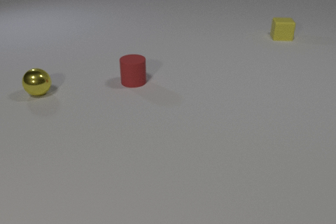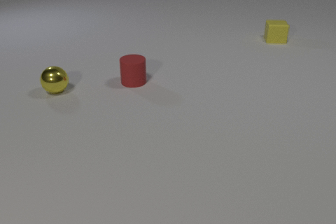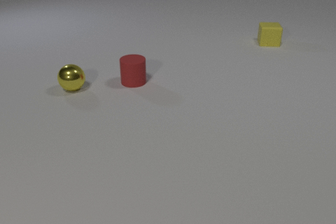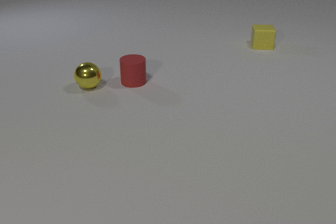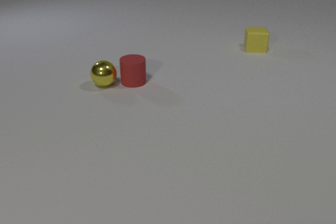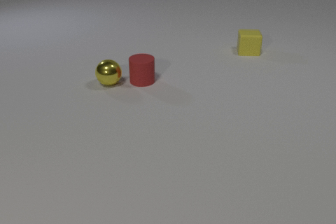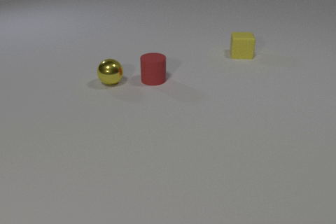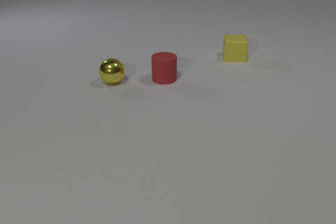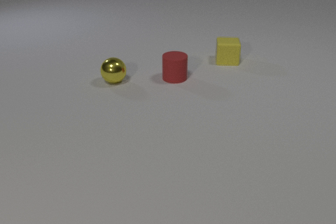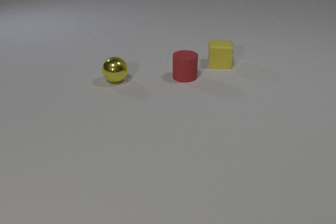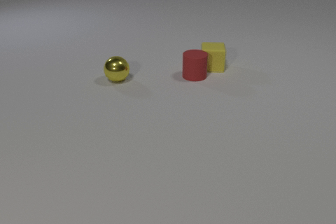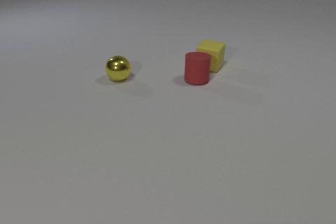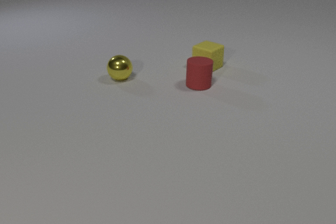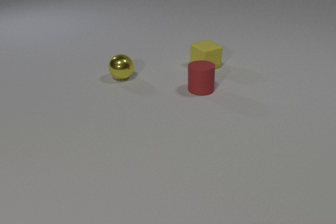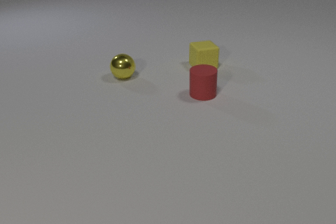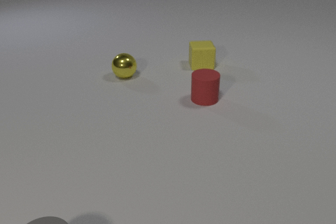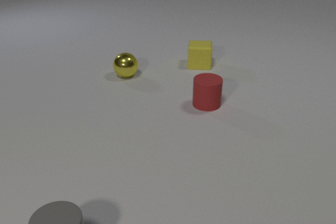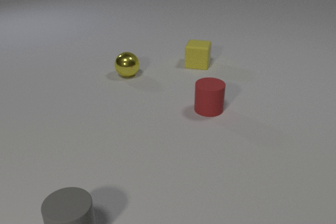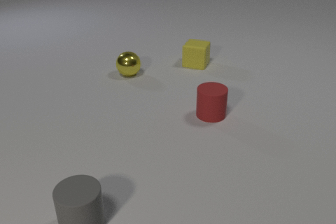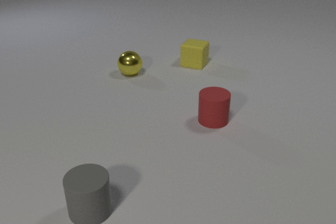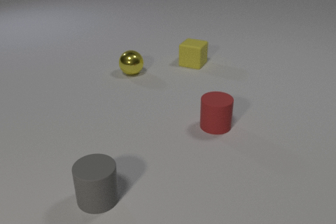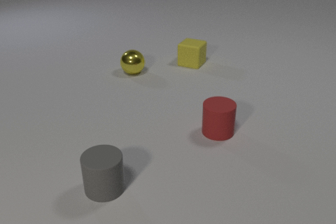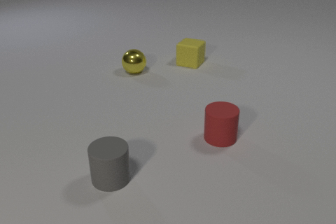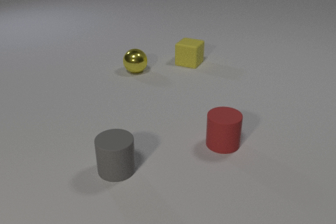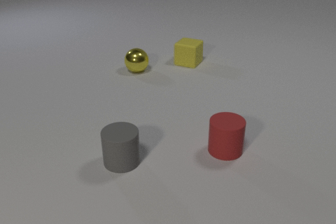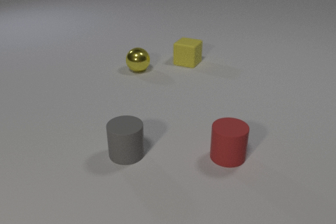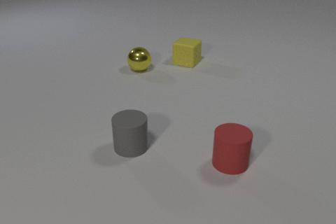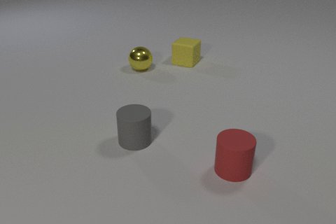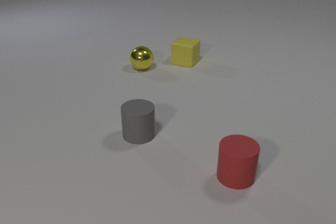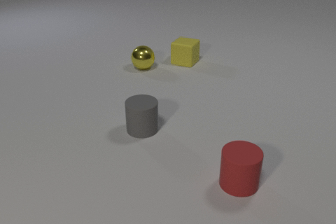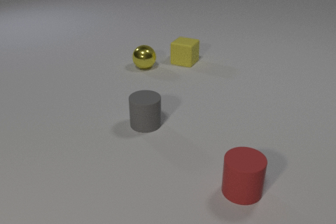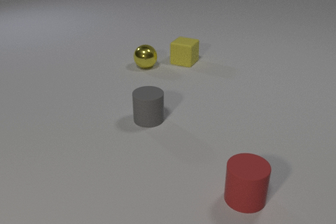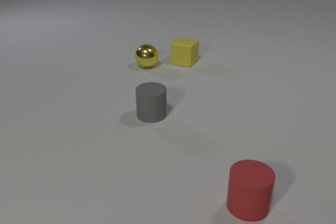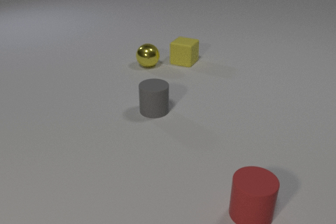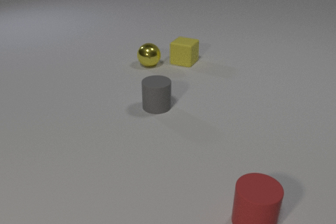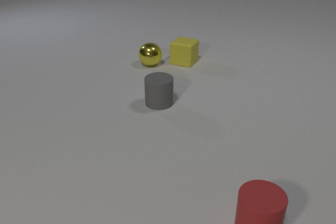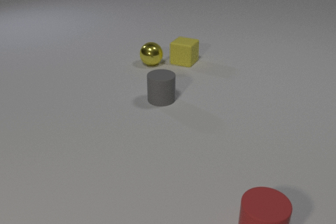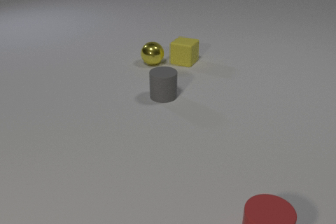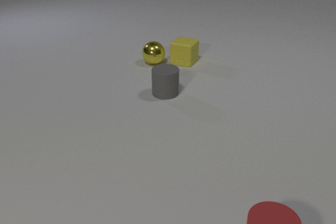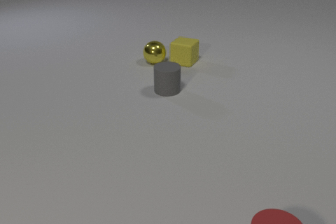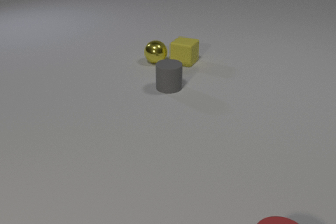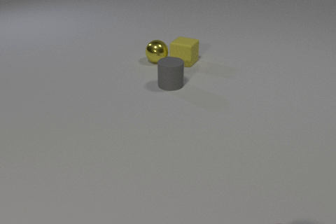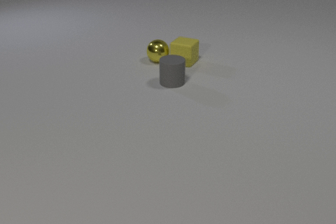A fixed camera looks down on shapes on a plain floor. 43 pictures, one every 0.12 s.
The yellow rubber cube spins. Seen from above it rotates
clockwise.
The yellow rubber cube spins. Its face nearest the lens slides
to the left.
0.00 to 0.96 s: The yellow rubber cube slides toward the camera and to the left. The yellow metal sphere rolls to the right. The red rubber cylinder slides to the right. The yellow metal sphere and the red rubber cylinder collide.
0.96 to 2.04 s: The yellow rubber cube slides to the left and toward the camera, spins clockwise seen from above by about 105 degrees, its near face sliding to the left. The yellow metal sphere rolls to the right and away from the camera. The red rubber cylinder slides toward the camera and to the right. The gray rubber cylinder comes in at the bottom edge, slides away from the camera and to the right. The yellow rubber cube and the red rubber cylinder collide.
2.04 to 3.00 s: The yellow rubber cube slides to the left and away from the camera. The yellow metal sphere rolls away from the camera and to the right. The red rubber cylinder slides toward the camera. The gray rubber cylinder slides away from the camera and to the right.
3.00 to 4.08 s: The yellow metal sphere rolls away from the camera and to the right. The red rubber cylinder slides toward the camera. The gray rubber cylinder slides away from the camera.
4.08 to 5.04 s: The yellow metal sphere rolls away from the camera and to the right. The red rubber cylinder slides toward the camera and to the right, leaves at the bottom edge. The gray rubber cylinder slides away from the camera.
What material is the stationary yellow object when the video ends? rubber.
How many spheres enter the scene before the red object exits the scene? 0.
What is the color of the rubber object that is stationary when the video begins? red.
